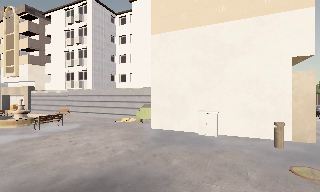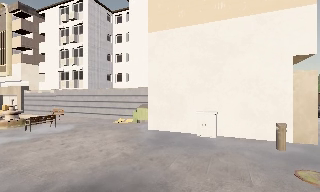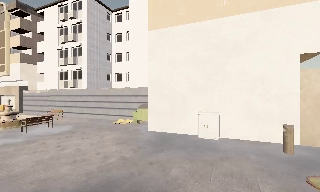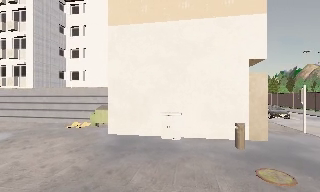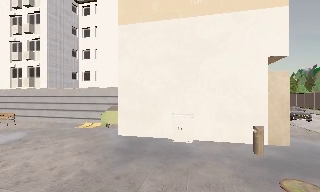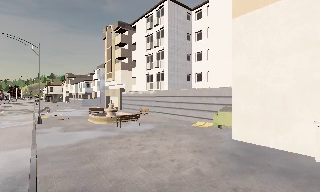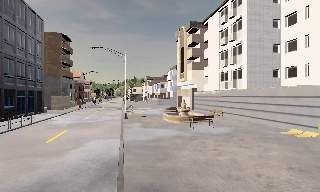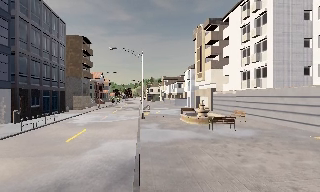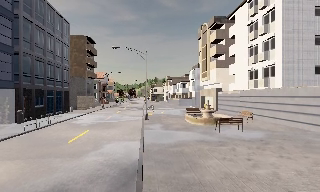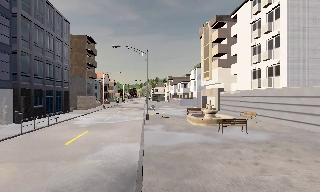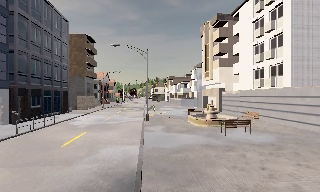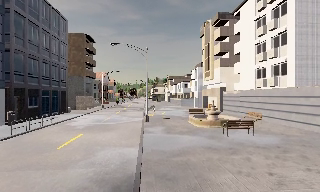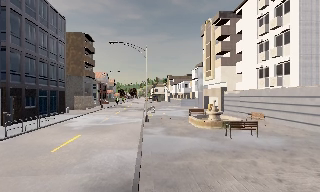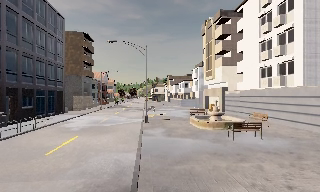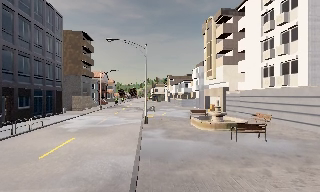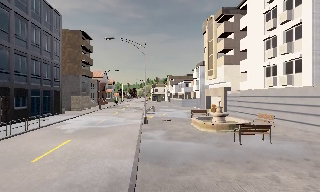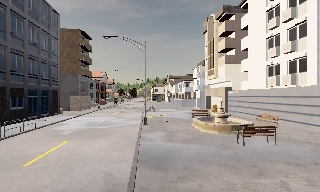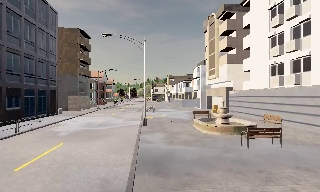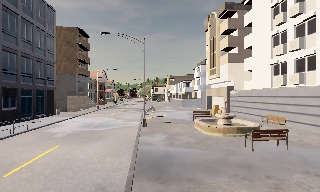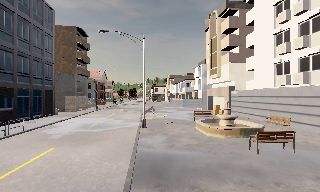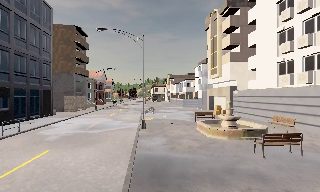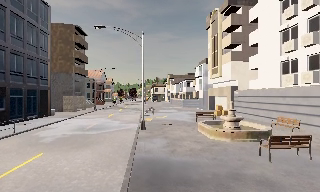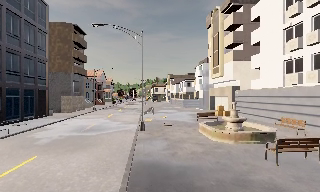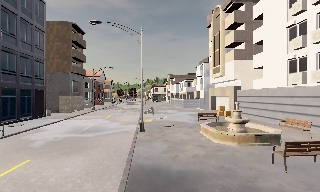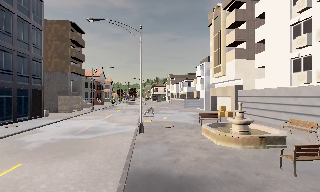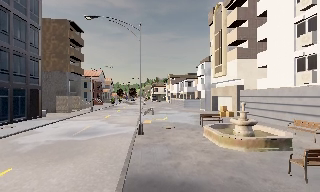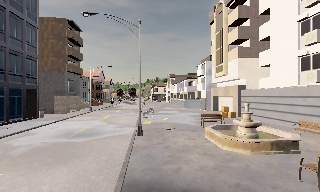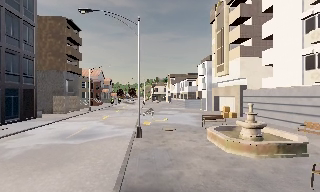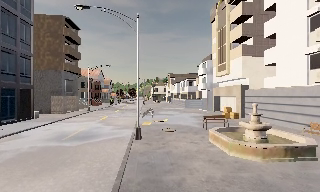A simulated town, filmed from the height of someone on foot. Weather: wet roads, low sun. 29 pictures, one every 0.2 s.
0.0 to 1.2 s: The camera swings to its left by about 55 degrees, and the scene slides to the right. It travels forward, about 2 m.
1.2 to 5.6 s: The camera travels forward, about 8 m, so what stands in front looms larger.
The film runs forward here.
